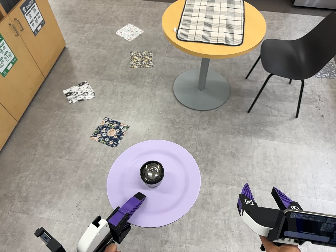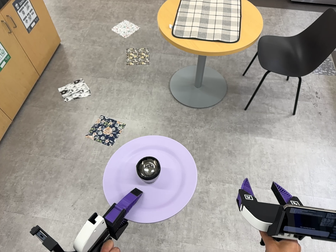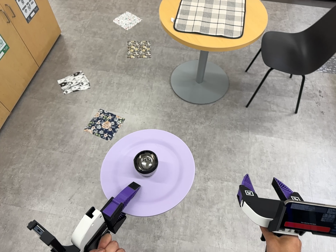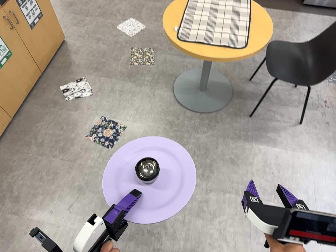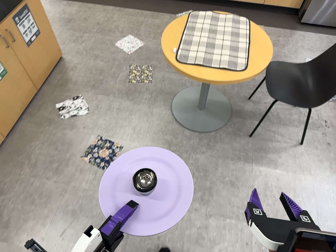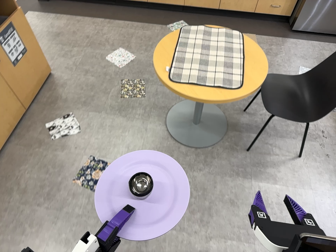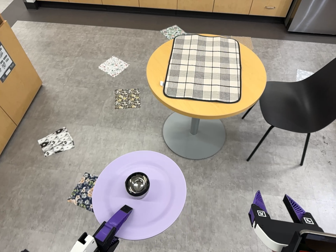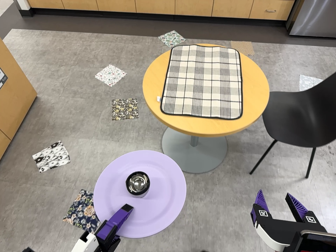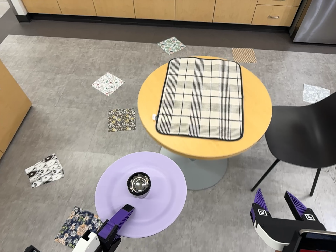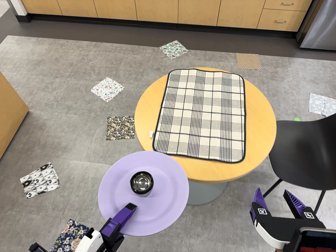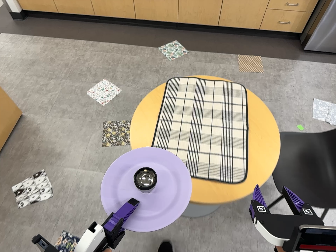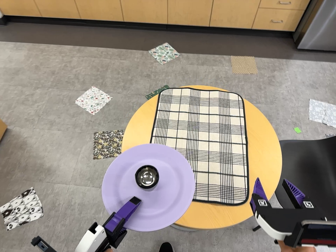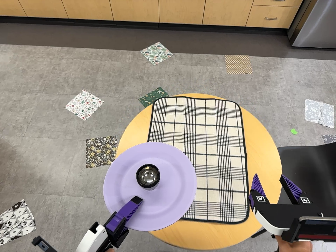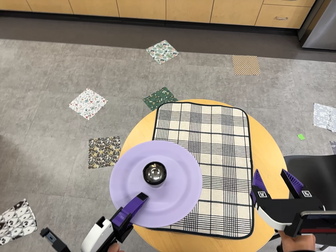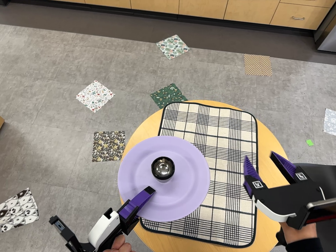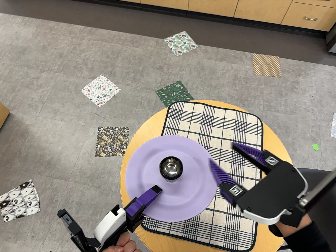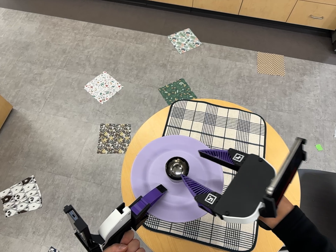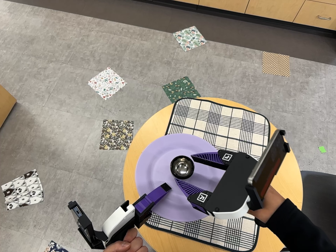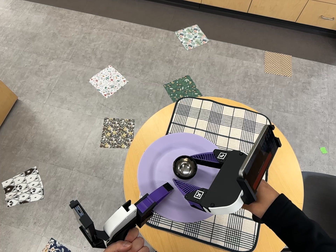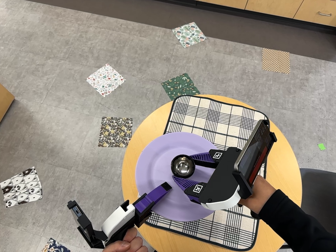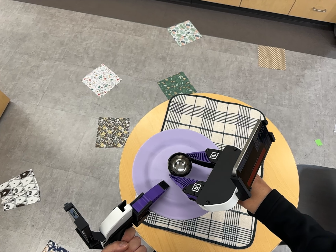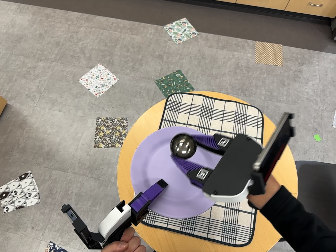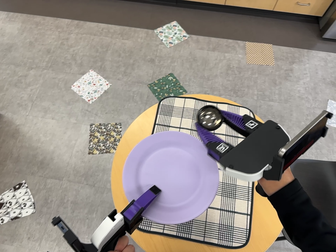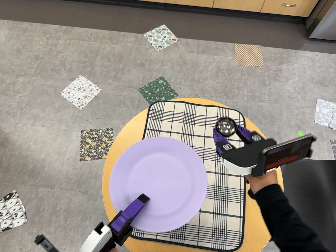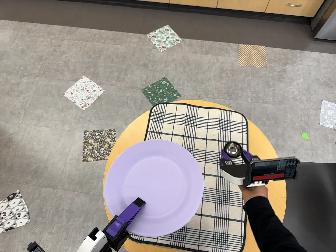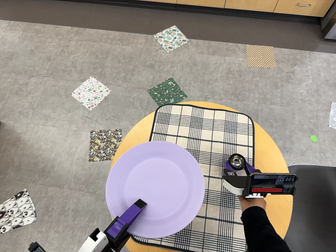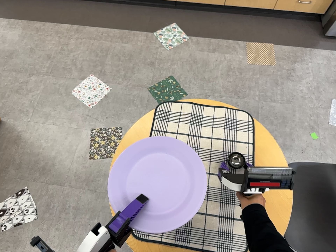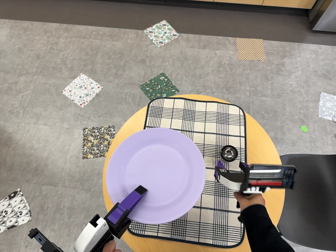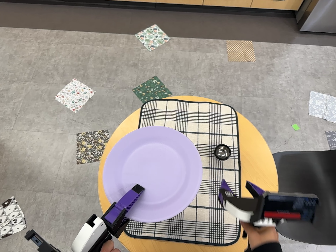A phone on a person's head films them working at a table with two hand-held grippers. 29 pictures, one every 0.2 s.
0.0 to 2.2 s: The camera travels toward the top of its view and forward, about 110 cm, so close, fixed things drift downward.
2.2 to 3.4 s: The camera travels toward the top of its view and forward, about 26 cm, so close, fixed things drift downward. It rolls about its line of sight by about 10 degrees, and the scene rotates clockwise.
3.4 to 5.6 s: The camera travels to its right, about 8 cm, so close, fixed things drift to the left. It rolls about its line of sight by about 10 degrees, and the scene rotates counterclockwise.
The film runs forward here.
